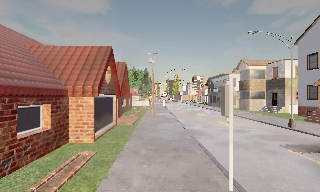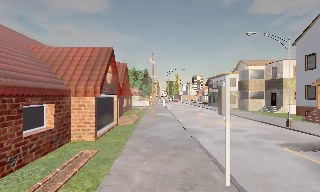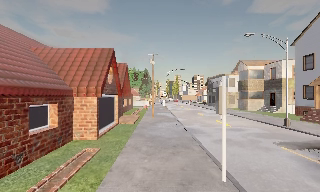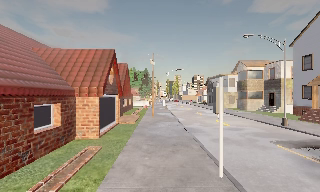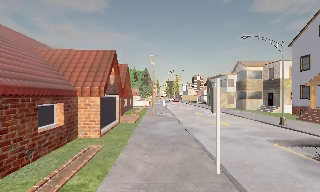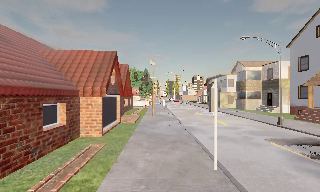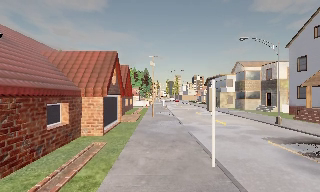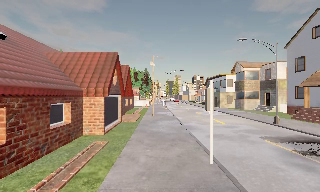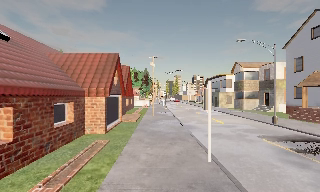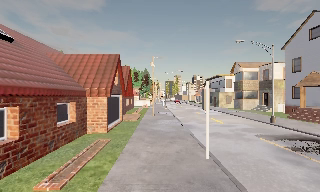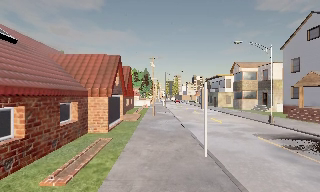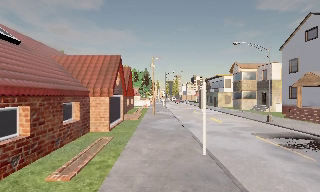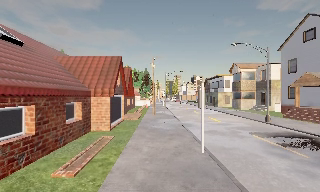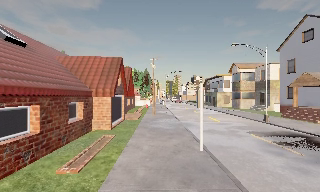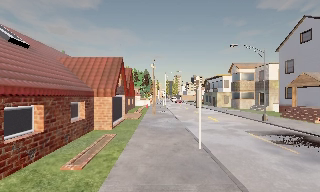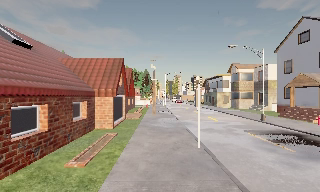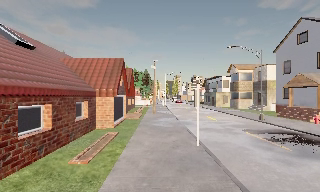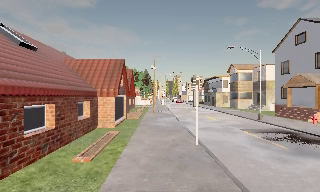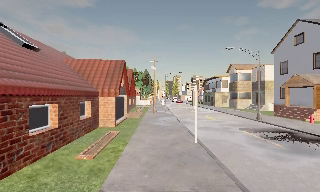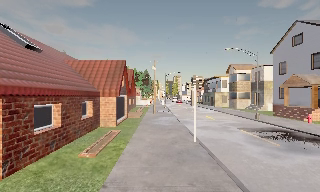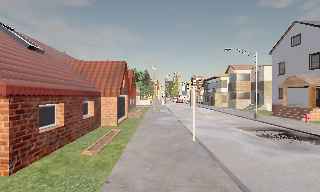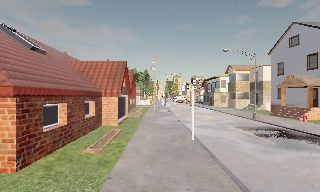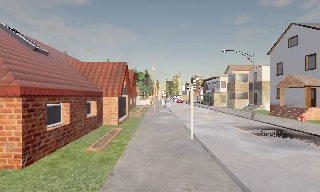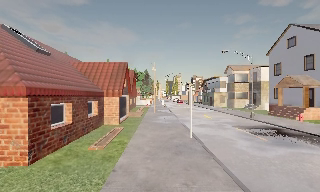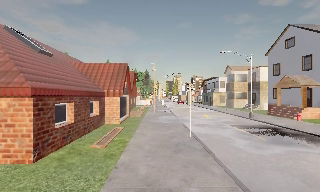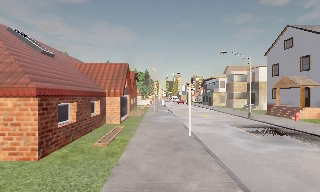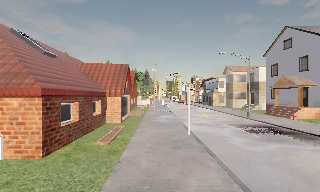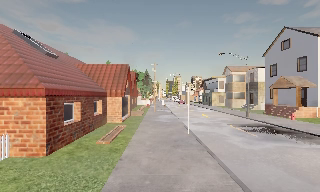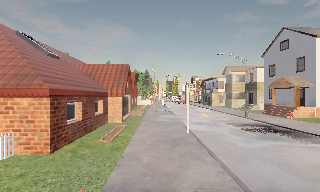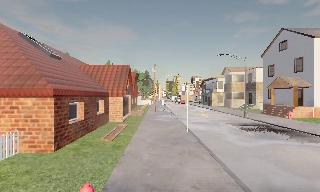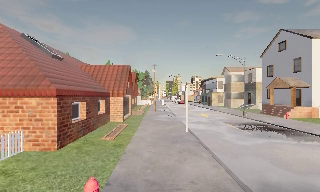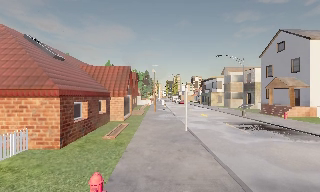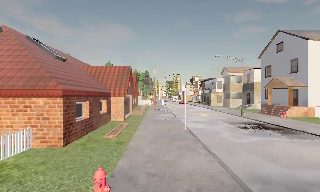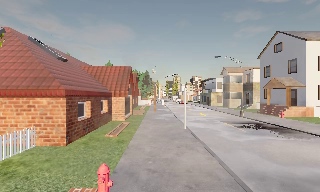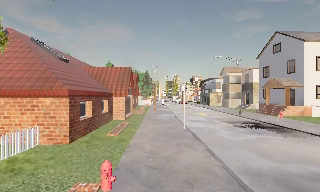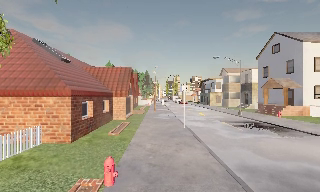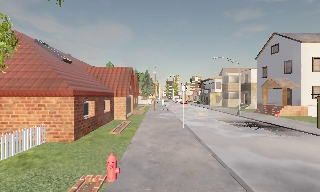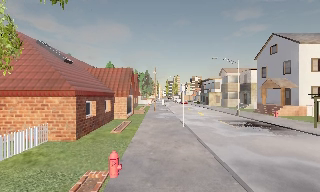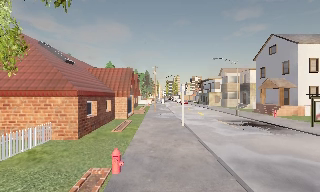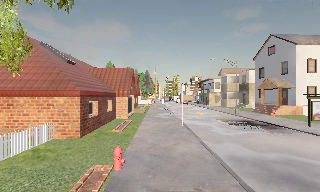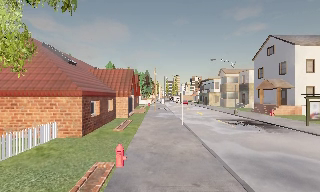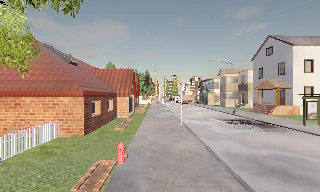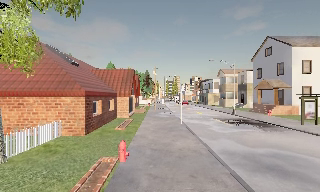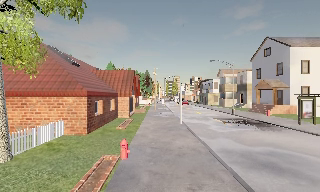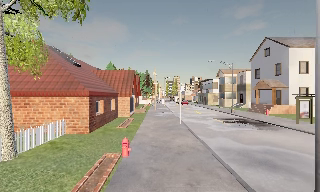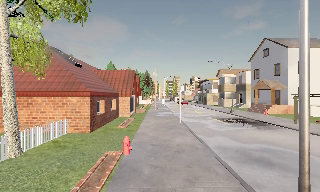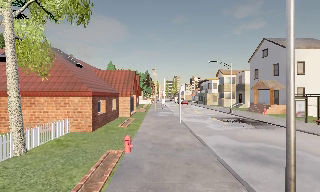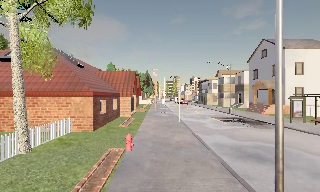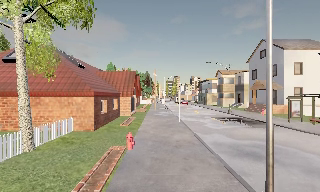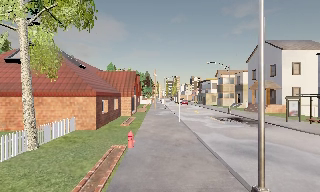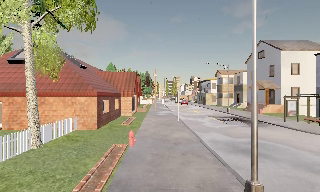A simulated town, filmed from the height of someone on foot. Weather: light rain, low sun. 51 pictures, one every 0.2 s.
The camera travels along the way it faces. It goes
backward.
0.0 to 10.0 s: The camera travels backward, about 12 m, so what stands in front gets smaller.
The film runs backward here.
